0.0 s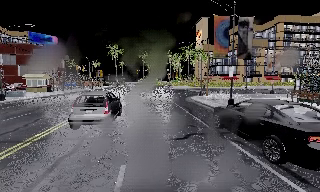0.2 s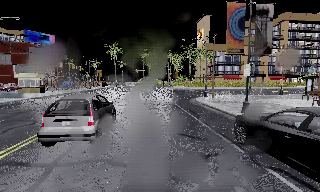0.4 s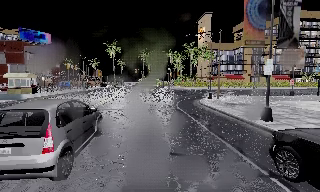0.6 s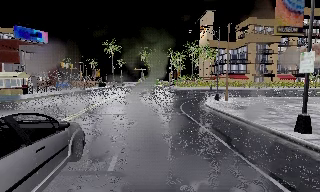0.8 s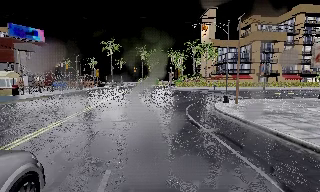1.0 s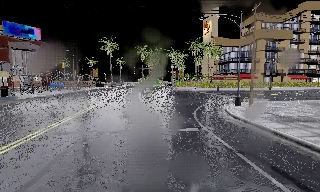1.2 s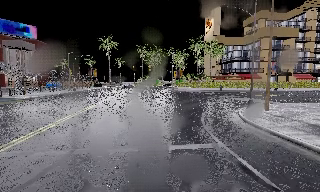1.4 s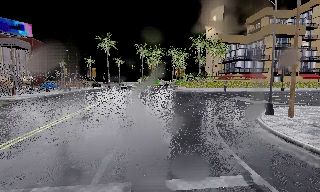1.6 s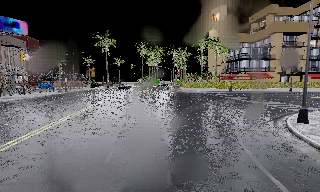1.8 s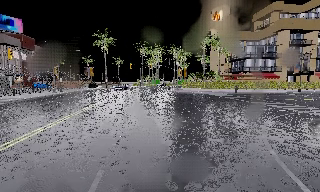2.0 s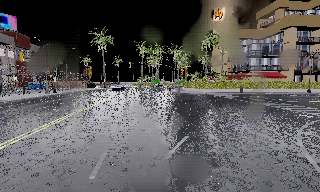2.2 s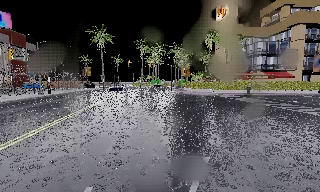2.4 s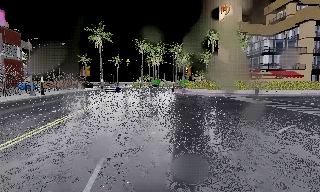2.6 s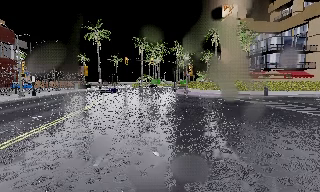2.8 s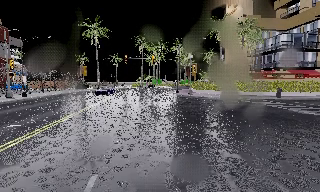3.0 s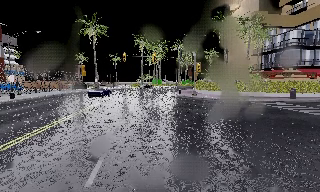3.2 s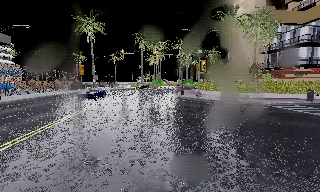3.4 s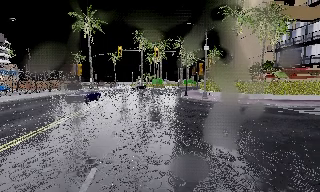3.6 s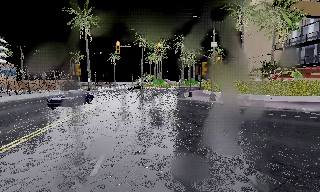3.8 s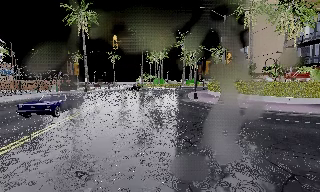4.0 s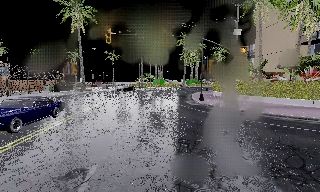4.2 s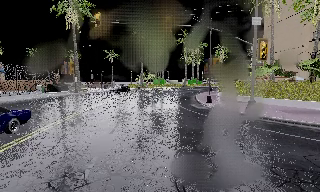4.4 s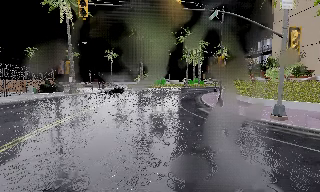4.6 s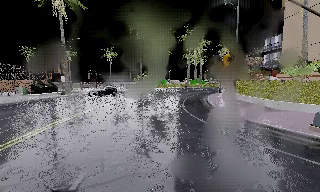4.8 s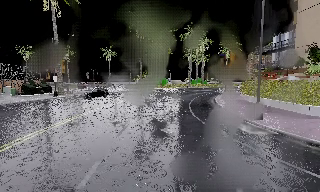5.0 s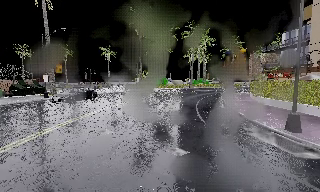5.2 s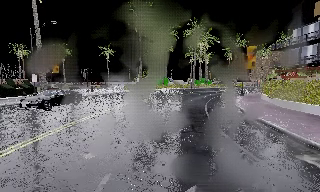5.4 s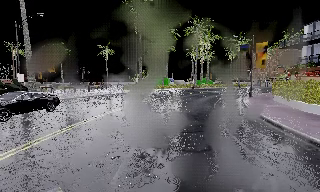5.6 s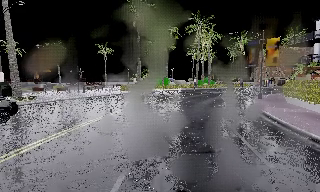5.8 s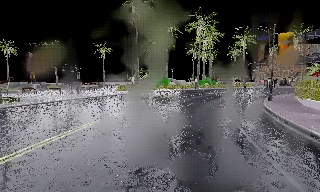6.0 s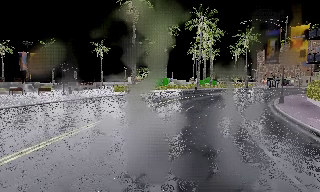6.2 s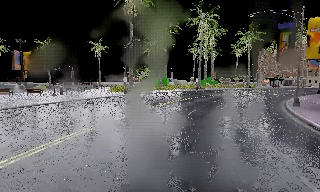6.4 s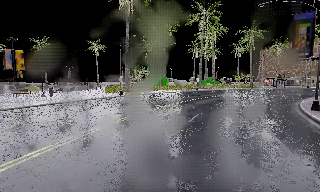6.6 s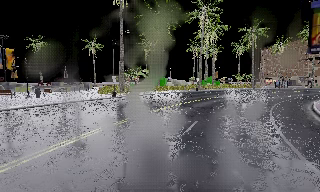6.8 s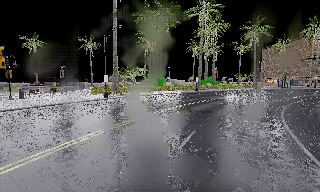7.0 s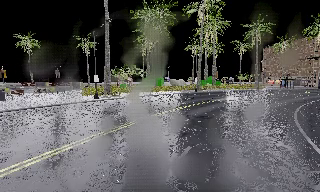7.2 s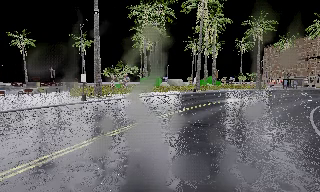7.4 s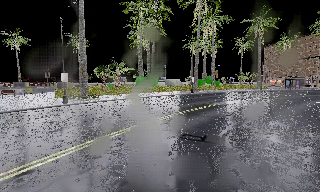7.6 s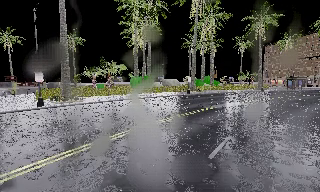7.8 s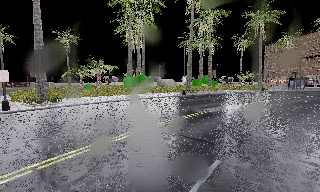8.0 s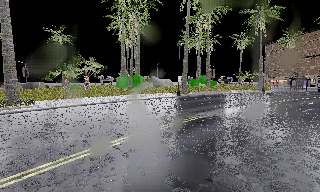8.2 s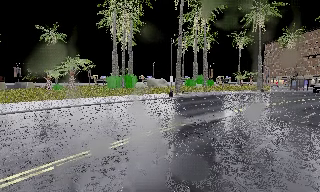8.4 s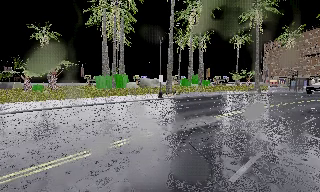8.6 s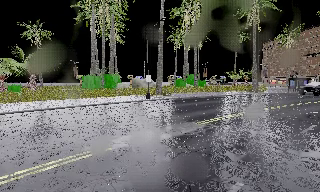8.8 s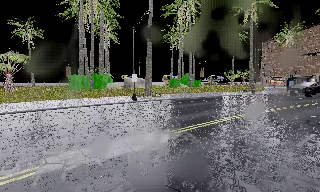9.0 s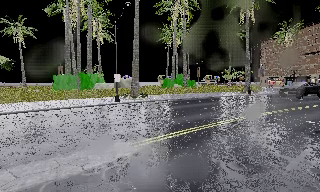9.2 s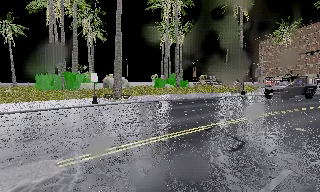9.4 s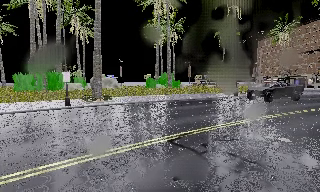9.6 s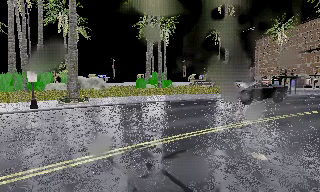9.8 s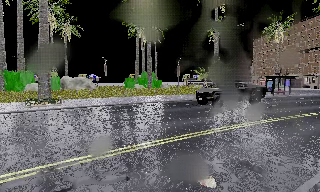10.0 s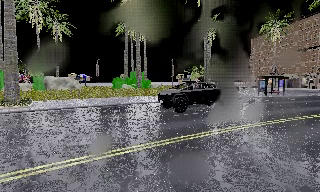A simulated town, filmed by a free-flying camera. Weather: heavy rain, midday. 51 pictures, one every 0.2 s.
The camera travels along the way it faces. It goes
forward.
0.0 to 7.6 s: The camera travels forward, about 70 m, so what stands in front looms larger.
7.6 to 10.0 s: The camera travels to its right and forward, about 25 m, so close, fixed things drift to the left.
The film runs forward here.
